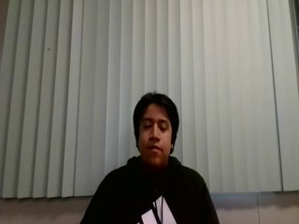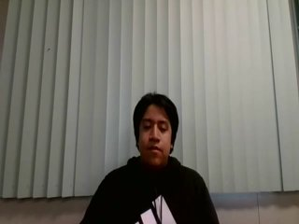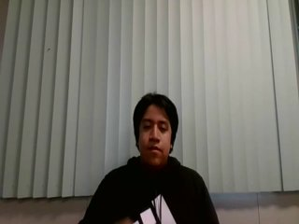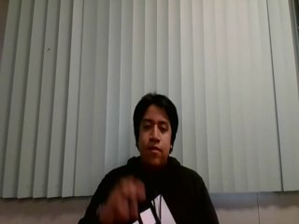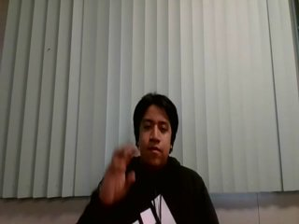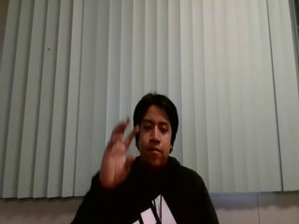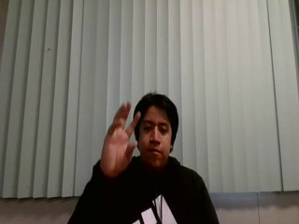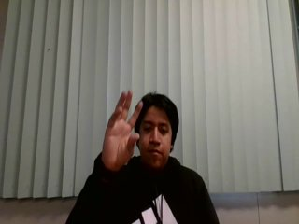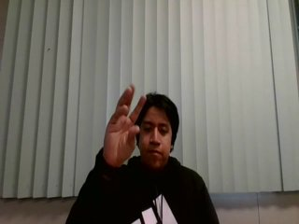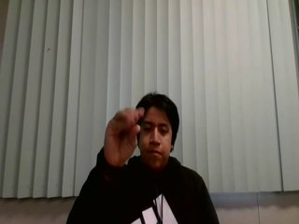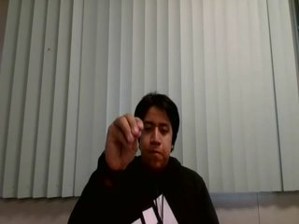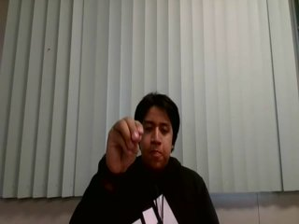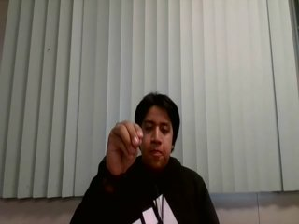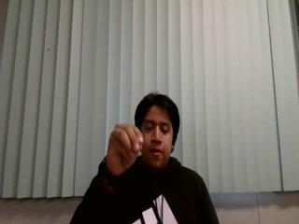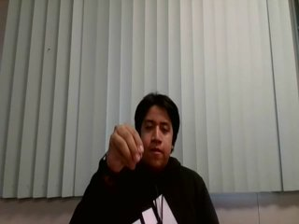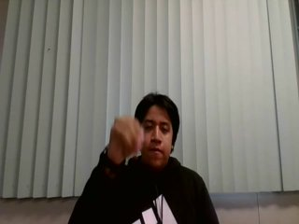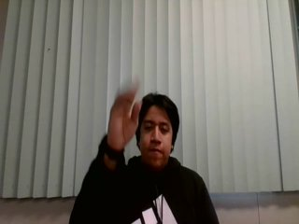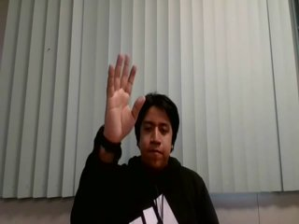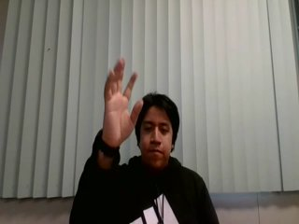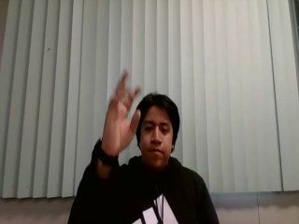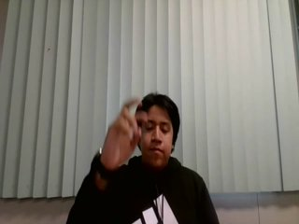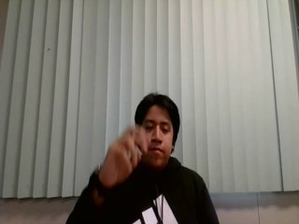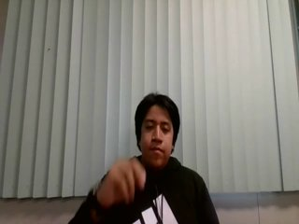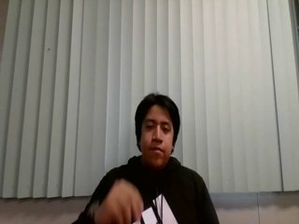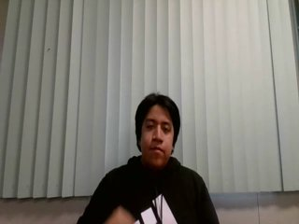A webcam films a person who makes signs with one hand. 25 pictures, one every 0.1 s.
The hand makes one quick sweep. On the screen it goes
upward.
0.0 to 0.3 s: Non-gesture.
0.4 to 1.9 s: On the screen the hand sweeps upward. The name of the sign: Throw up.
2.0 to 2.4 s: Non-gesture.
